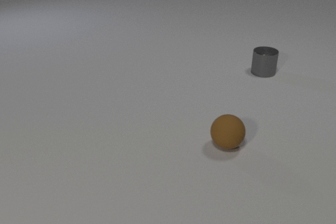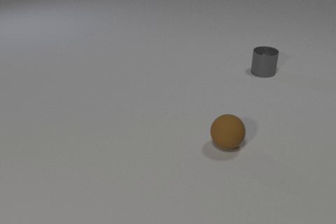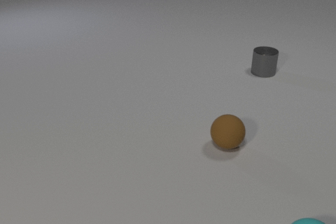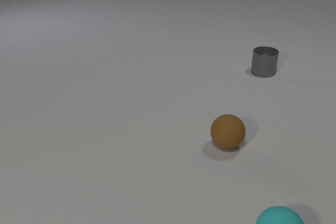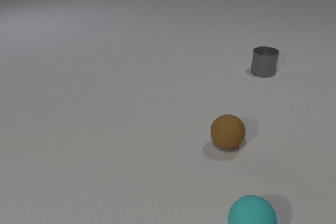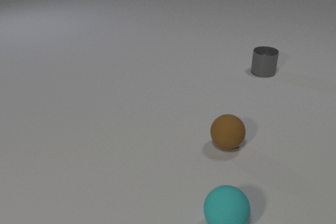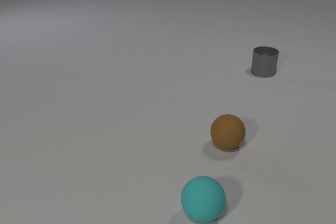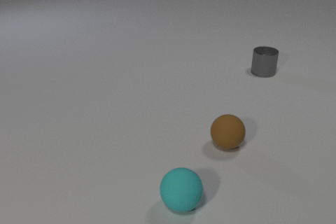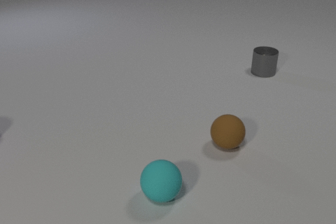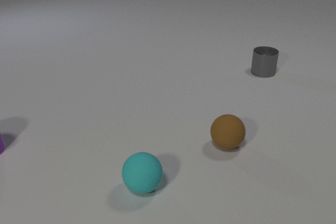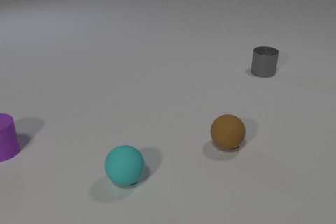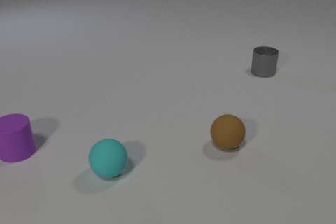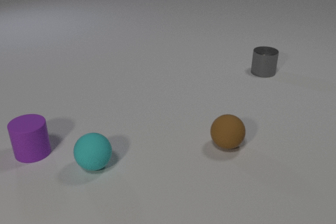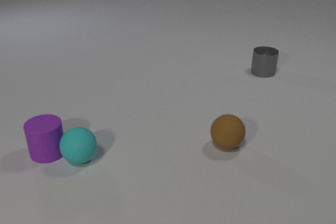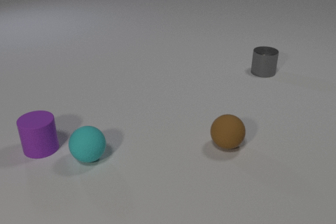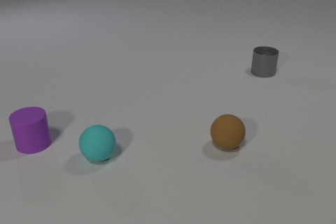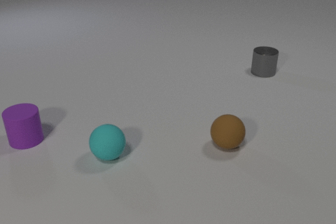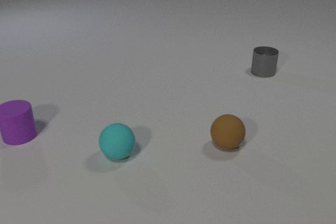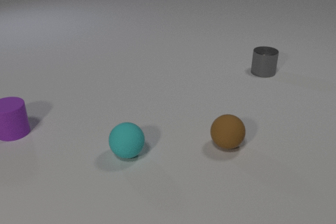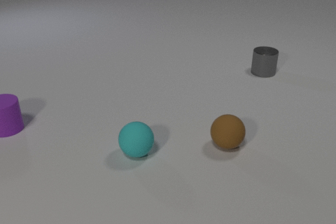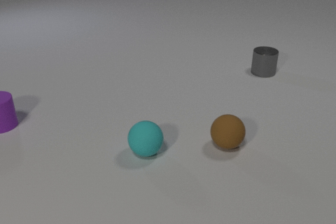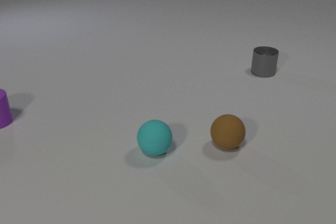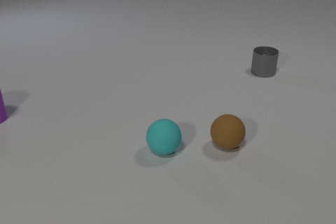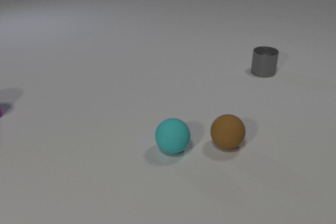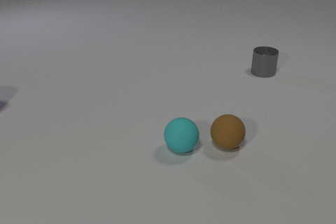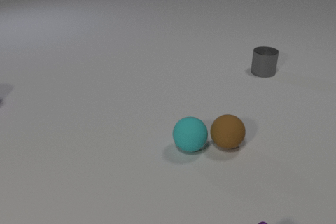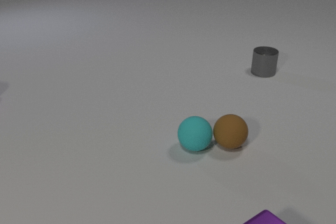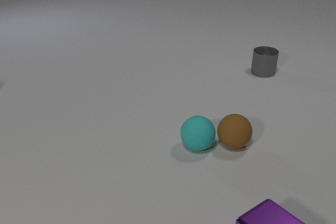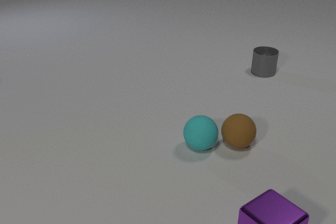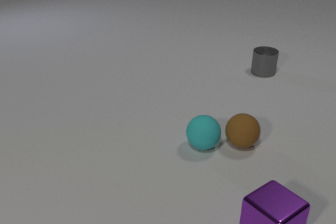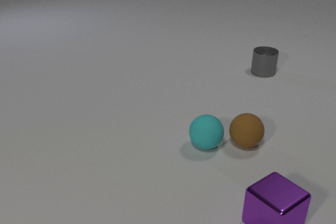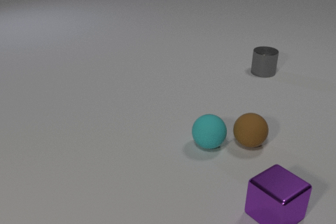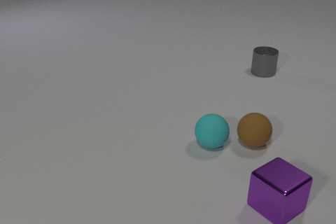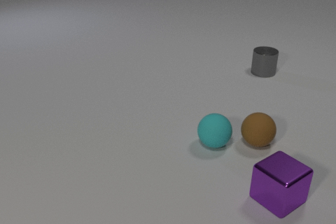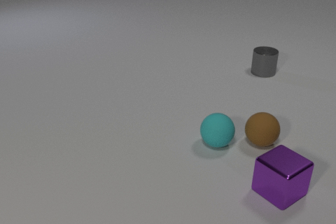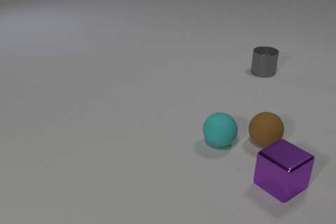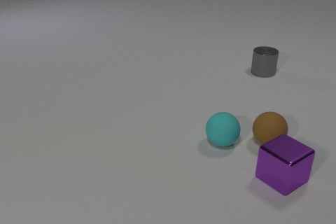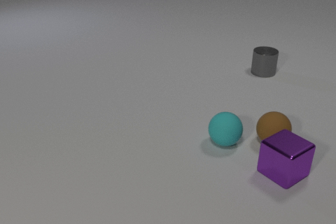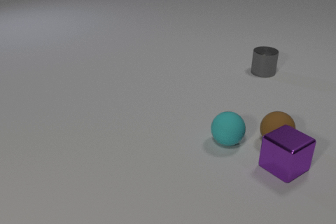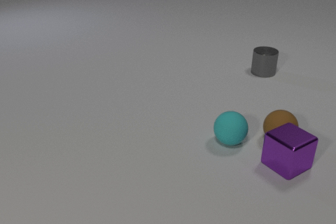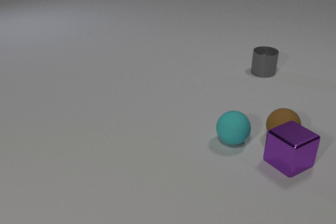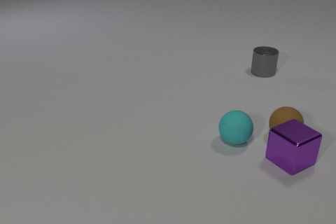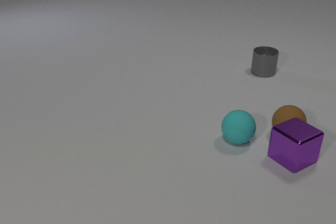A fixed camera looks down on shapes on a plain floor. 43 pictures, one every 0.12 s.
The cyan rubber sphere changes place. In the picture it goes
away from the camera.
0.00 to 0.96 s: The cyan rubber sphere comes in at the bottom edge, rolls to the left and away from the camera.
0.96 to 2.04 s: The cyan rubber sphere rolls away from the camera and to the left. The purple rubber cylinder comes in at the left edge, slides to the right and away from the camera. The cyan rubber sphere and the purple rubber cylinder collide.
2.04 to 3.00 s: The cyan rubber sphere rolls to the right. The purple rubber cylinder slides away from the camera and to the left, leaves at the left edge.
3.00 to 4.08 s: The cyan rubber sphere rolls to the right. The brown rubber sphere rolls to the right. The purple metal cube slides away from the camera. The cyan rubber sphere and the brown rubber sphere collide.
4.08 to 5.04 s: The cyan rubber sphere rolls to the right and away from the camera. The brown rubber sphere rolls to the right and away from the camera. The purple metal cube slides away from the camera. The brown rubber sphere and the purple metal cube collide.
What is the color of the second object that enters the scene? purple.
How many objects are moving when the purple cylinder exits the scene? 1.
How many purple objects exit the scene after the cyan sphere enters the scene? 1.
